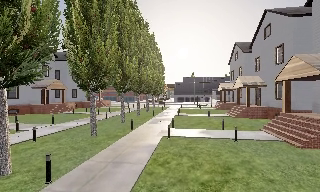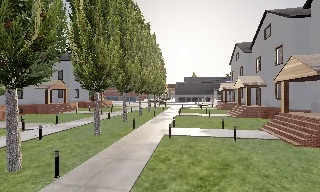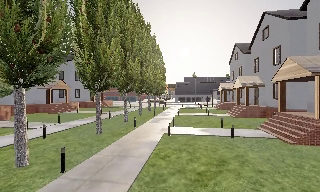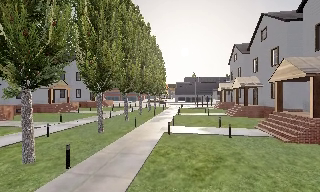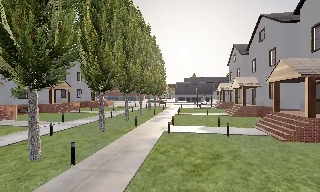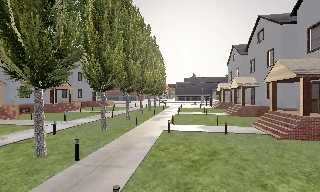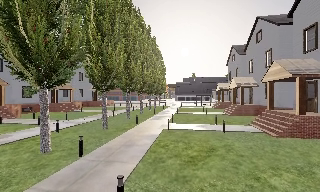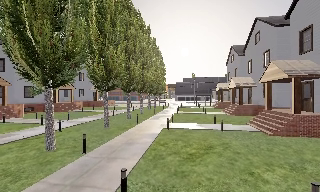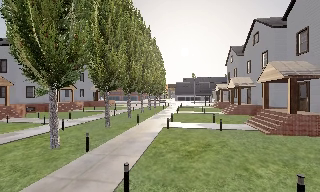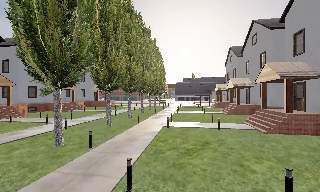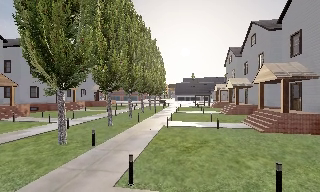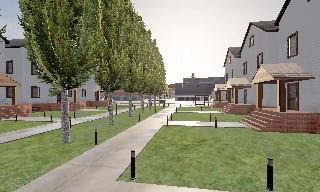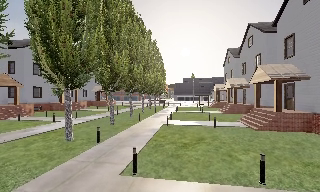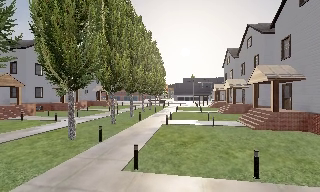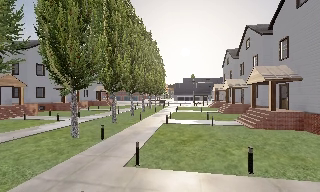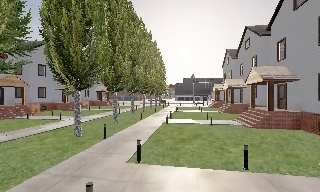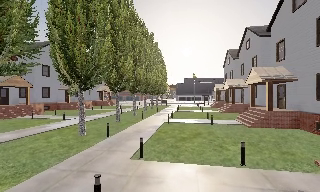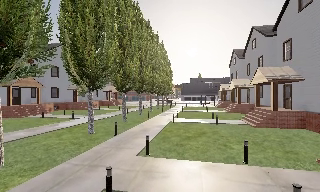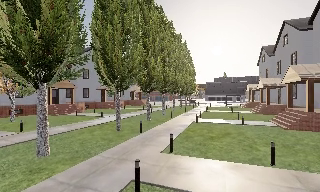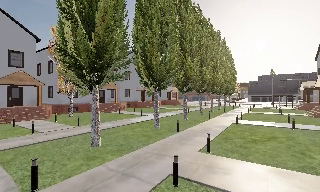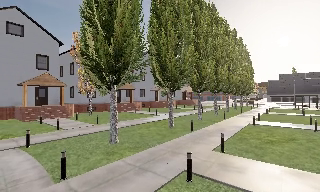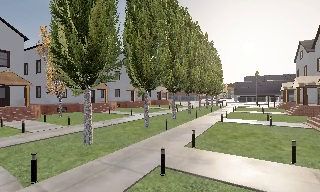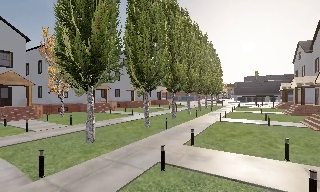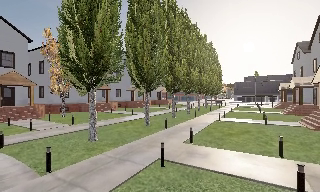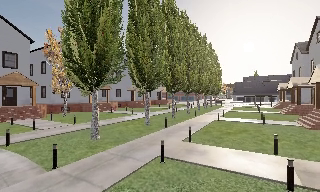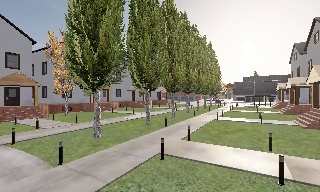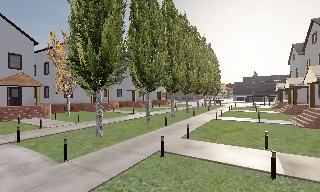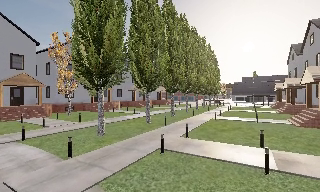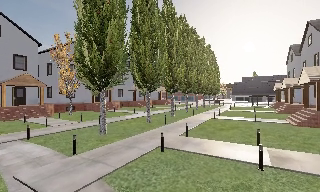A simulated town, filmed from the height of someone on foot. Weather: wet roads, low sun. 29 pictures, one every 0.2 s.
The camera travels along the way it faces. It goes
backward.
0.0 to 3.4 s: The camera travels backward, about 5 m, so what stands in front gets smaller.
3.4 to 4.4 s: The scene slides to the right, as the camera pans about 20 degrees to its left. It travels backward, about 1.5 m, so what stands in front gets smaller.
4.4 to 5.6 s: The camera travels backward, about 2 m, so what stands in front gets smaller.
The film runs backward here.
